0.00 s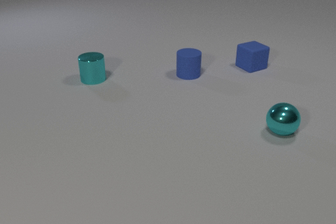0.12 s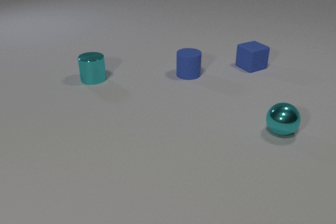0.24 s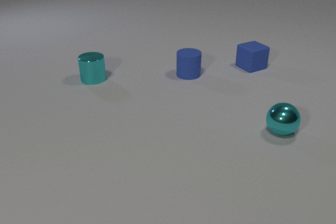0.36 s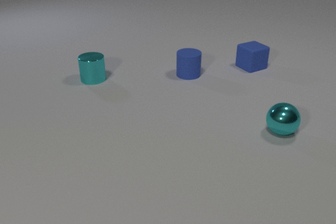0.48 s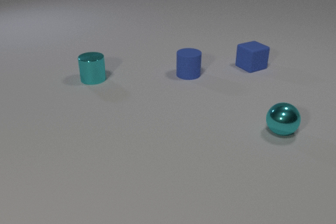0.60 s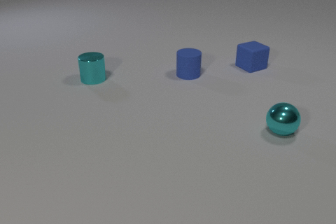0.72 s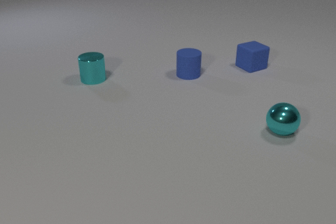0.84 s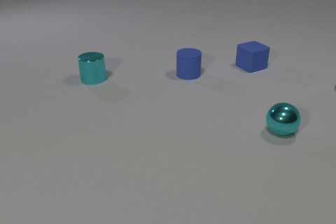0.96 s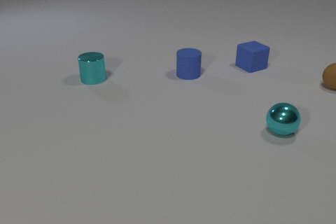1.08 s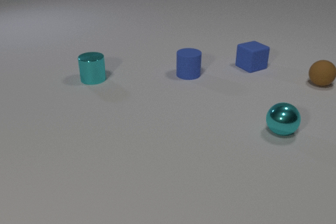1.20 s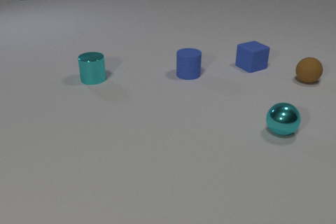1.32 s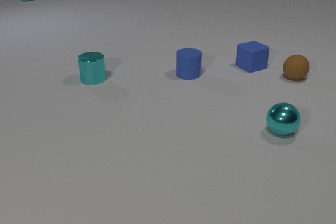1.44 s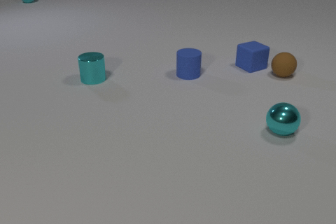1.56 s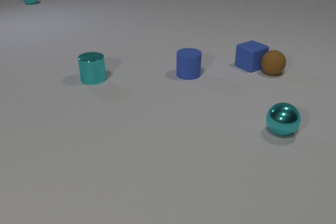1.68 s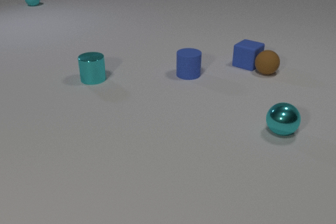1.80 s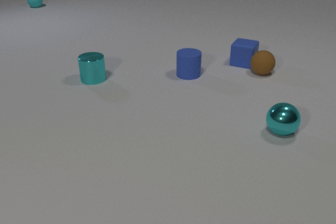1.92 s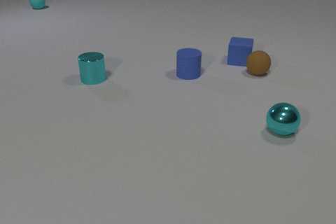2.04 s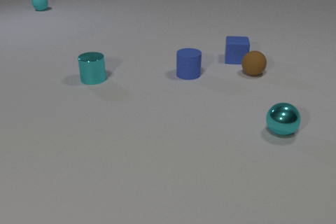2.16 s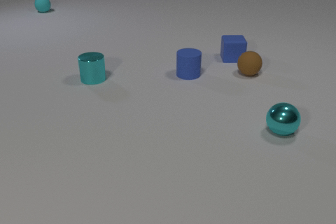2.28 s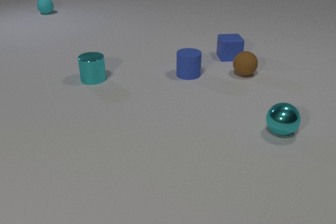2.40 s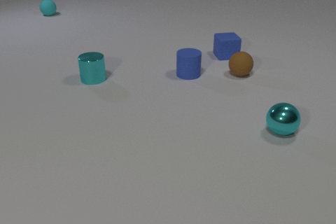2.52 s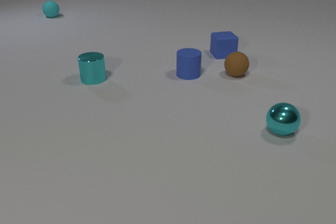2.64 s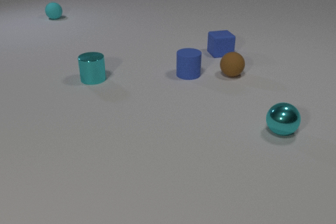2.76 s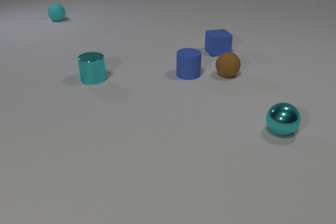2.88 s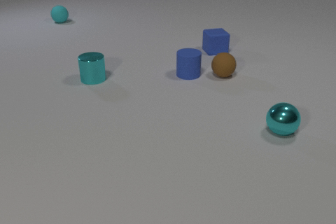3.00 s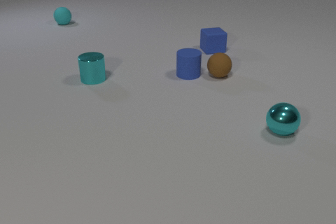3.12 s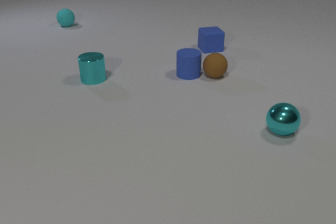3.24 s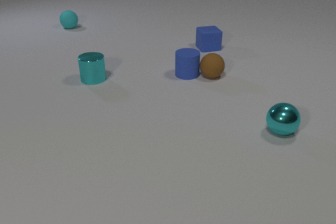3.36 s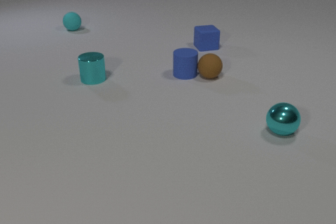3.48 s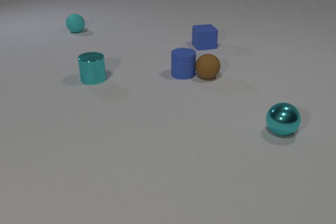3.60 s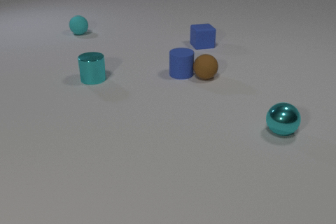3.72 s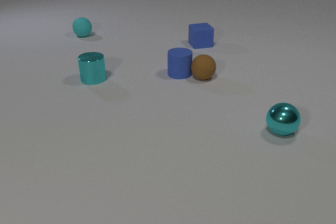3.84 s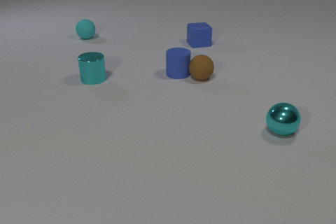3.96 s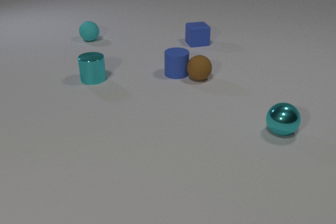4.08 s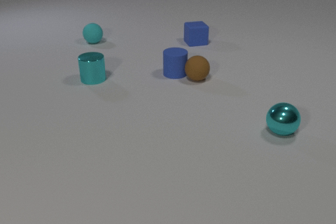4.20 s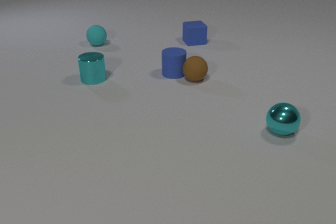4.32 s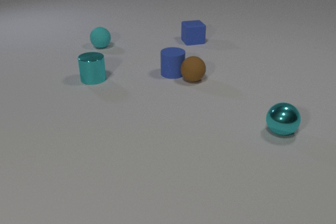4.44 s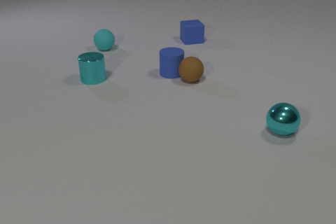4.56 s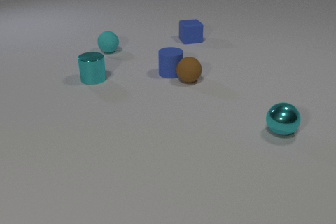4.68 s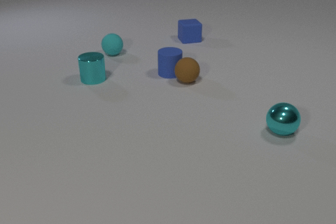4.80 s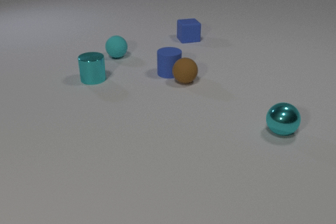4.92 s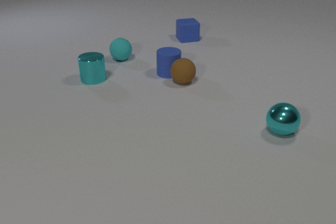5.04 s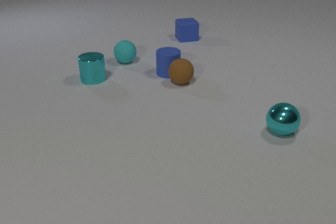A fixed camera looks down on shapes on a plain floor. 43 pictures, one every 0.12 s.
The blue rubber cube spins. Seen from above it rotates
counterclockwise.
The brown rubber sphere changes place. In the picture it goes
to the left.
0.00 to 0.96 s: The brown rubber sphere comes in at the right edge, rolls to the left.
0.96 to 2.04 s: The brown rubber sphere rolls to the left. The blue rubber cube slides to the left and away from the camera, spins so that its near face slides to the right, counterclockwise seen from above. The cyan rubber sphere comes in at the top edge, rolls toward the camera. The brown rubber sphere and the blue rubber cube collide.
2.04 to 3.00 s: The brown rubber sphere rolls to the left. The blue rubber cube slides away from the camera and to the left, spins so that its near face slides to the right, counterclockwise seen from above. The cyan rubber sphere rolls toward the camera.
3.00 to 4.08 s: The brown rubber sphere rolls to the left and toward the camera. The blue rubber cube slides away from the camera and to the left. The blue rubber cylinder slides to the left. The cyan rubber sphere rolls toward the camera and to the right. The brown rubber sphere and the blue rubber cylinder collide.
4.08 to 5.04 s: The brown rubber sphere rolls to the left and toward the camera. The blue rubber cube slides away from the camera and to the left. The blue rubber cylinder slides to the left. The cyan rubber sphere rolls toward the camera and to the right.
How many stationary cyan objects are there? 2.
What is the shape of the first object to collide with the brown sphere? cube.
How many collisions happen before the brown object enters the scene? 0.
